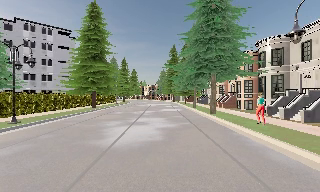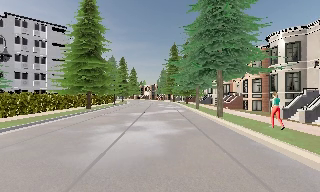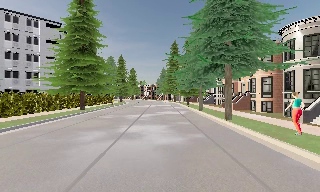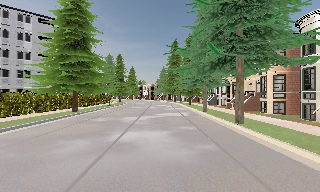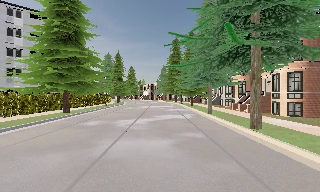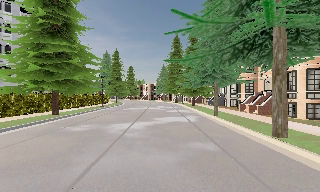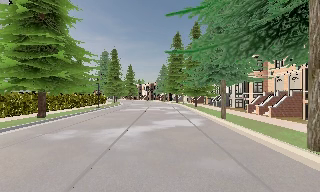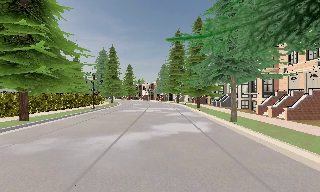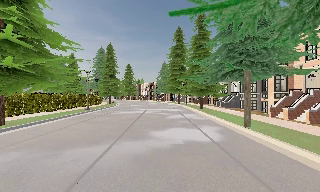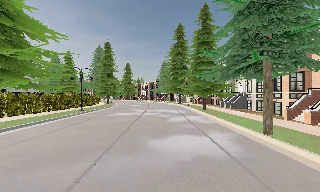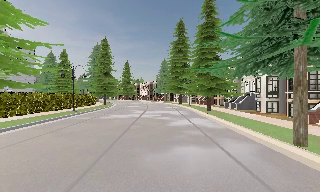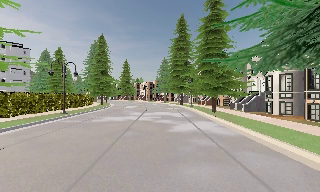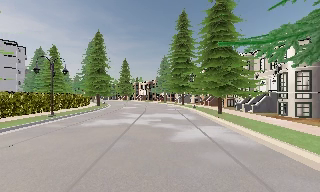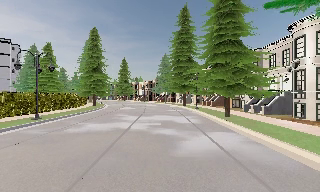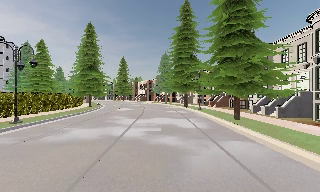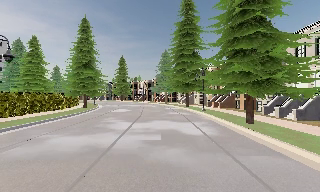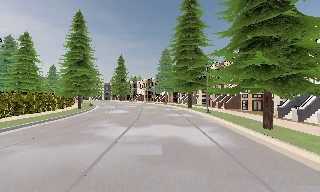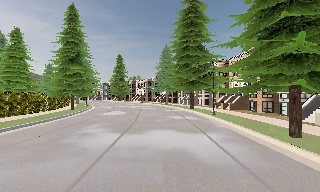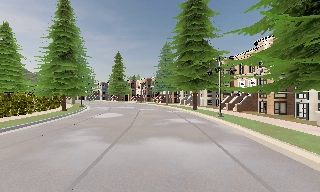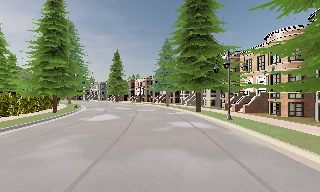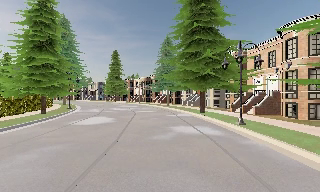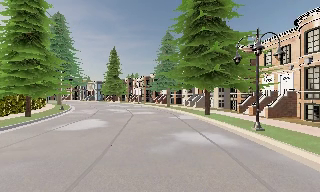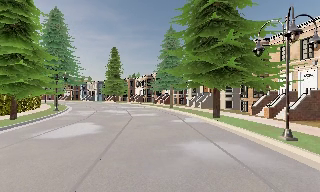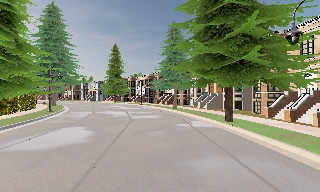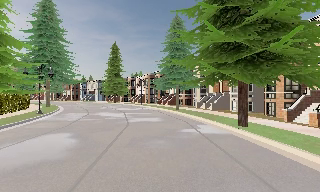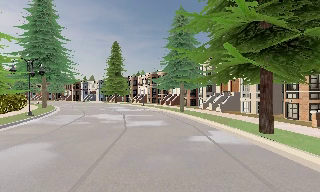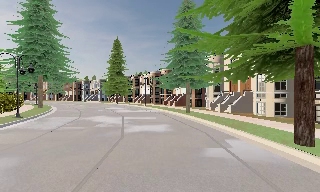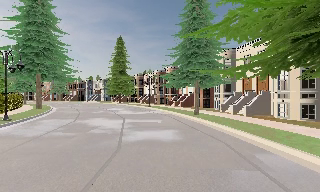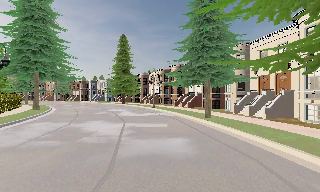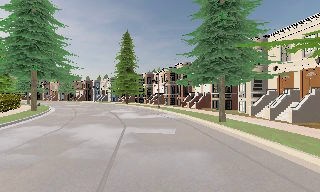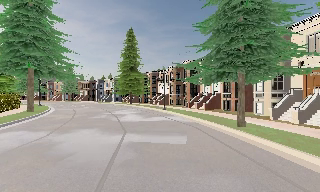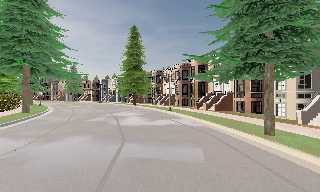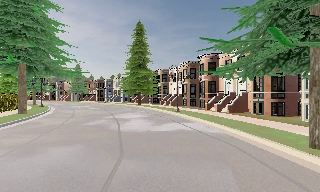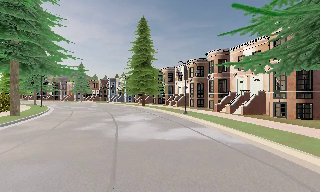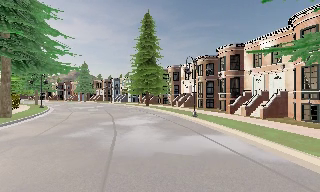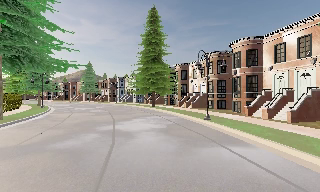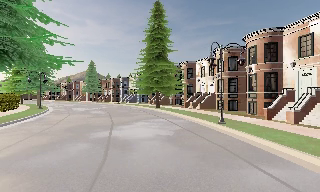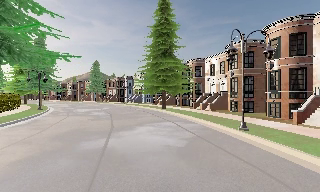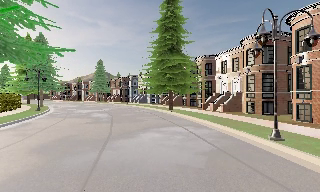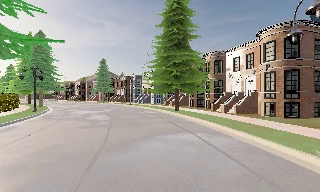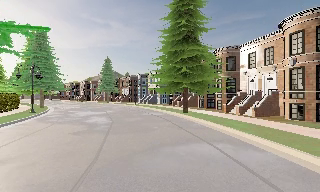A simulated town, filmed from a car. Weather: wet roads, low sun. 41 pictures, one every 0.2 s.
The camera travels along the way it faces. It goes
forward.
0.0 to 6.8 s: The camera pans to its left, which is counterclockwise from overhead, by about 15 degrees. It travels forward, about 55 m, so what stands in front looms larger.
6.8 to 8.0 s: The scene slides to the right, as the camera pans about 10 degrees to its left. It travels forward, about 10 m, so what stands in front looms larger.
The film runs forward here.
